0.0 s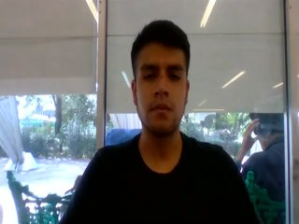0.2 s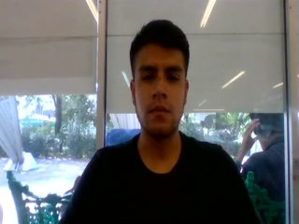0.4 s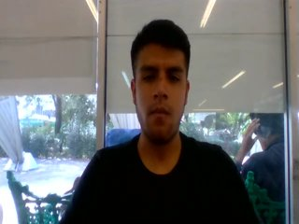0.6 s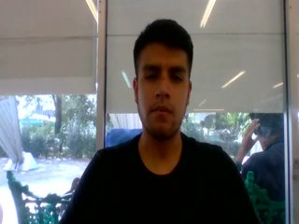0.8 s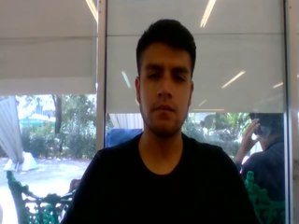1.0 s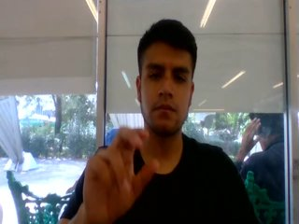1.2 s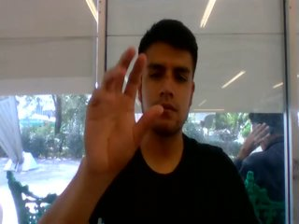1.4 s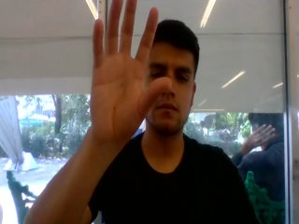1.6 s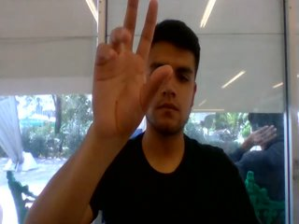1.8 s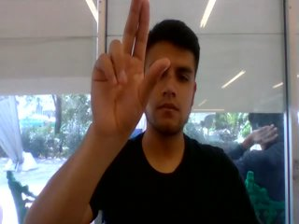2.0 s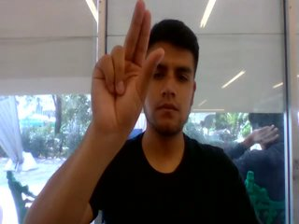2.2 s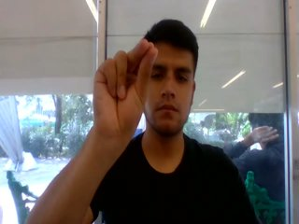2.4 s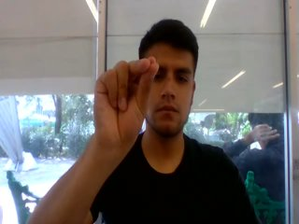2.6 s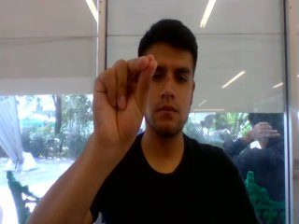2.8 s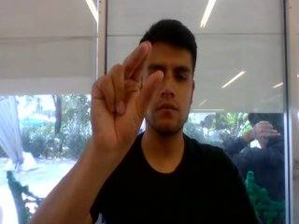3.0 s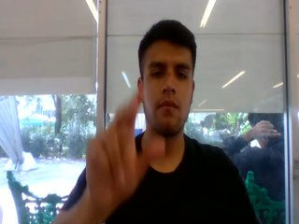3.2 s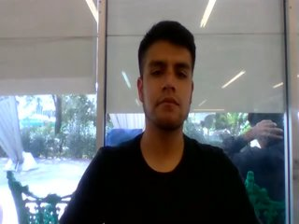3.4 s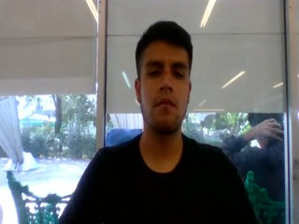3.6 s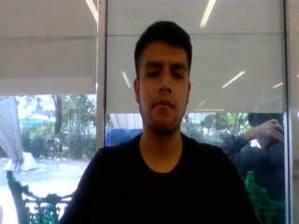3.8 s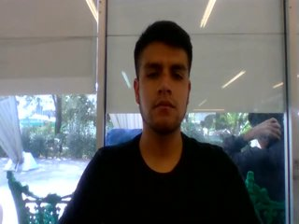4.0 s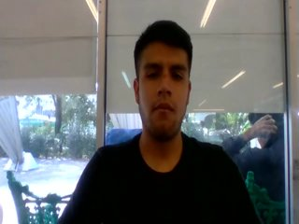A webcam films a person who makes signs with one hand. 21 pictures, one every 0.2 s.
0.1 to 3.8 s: Zoom out.
